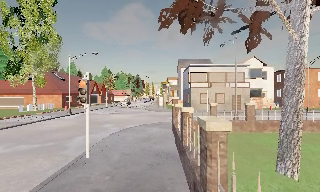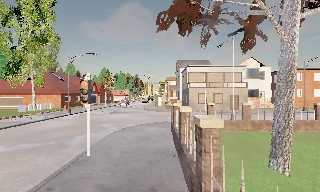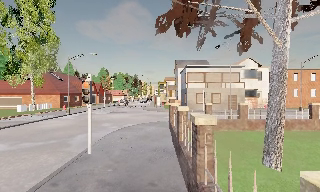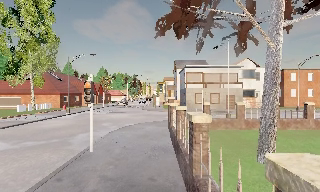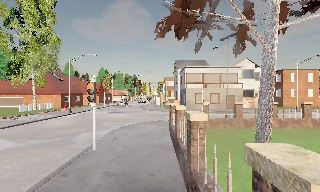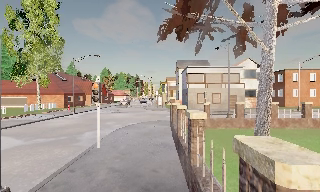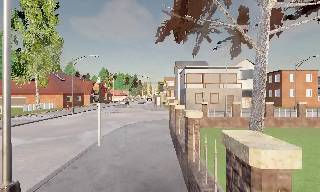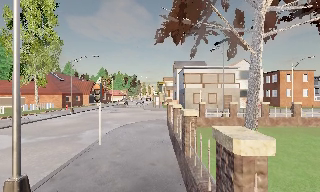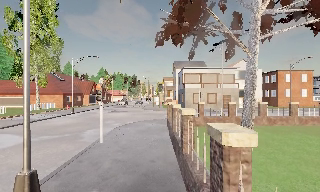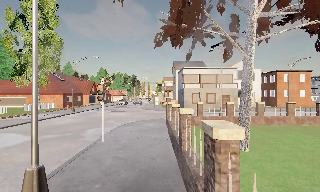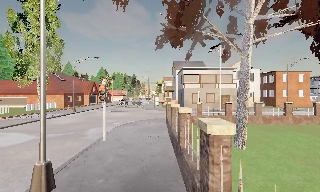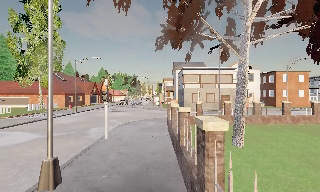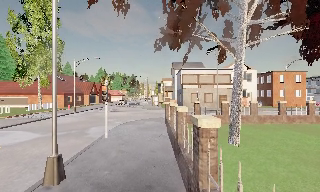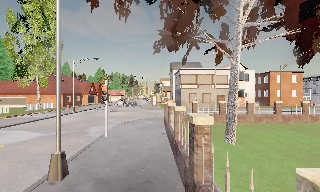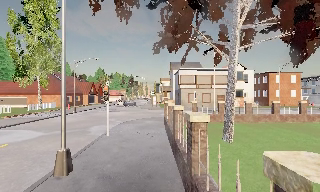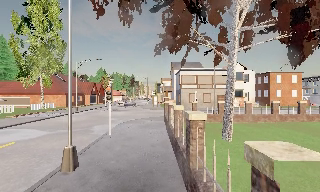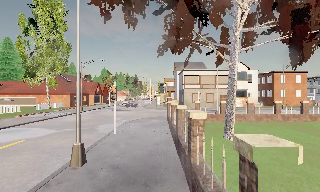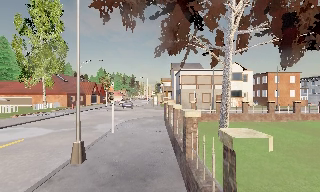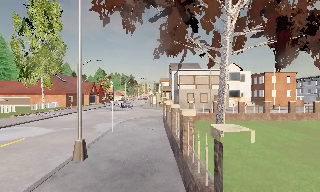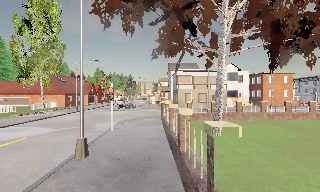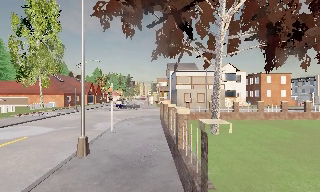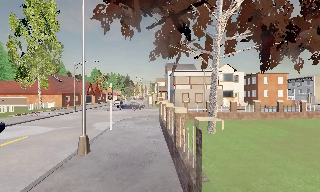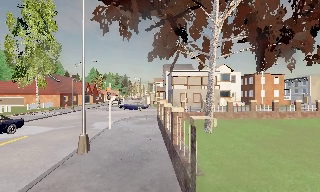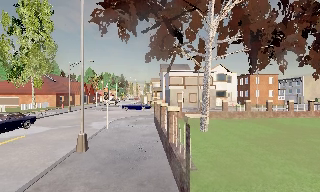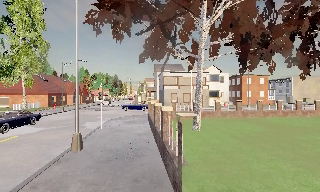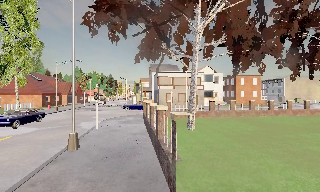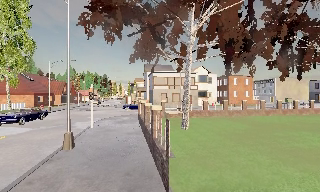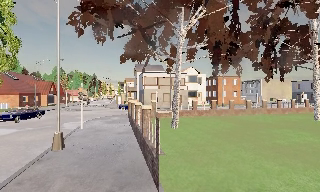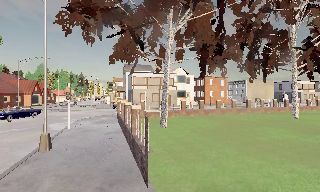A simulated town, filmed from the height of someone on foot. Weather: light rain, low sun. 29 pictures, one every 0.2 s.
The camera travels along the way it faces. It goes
backward.
0.0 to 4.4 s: The camera travels backward, about 5 m, so what stands in front gets smaller.
4.4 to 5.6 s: The camera swings to its right by about 15 degrees, and the scene slides to the left. It travels backward, about 1 m, so what stands in front gets smaller.
The film runs backward here.
